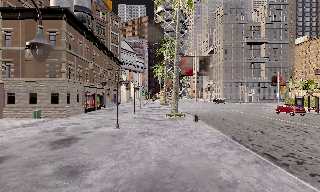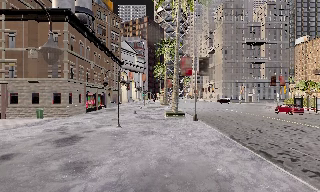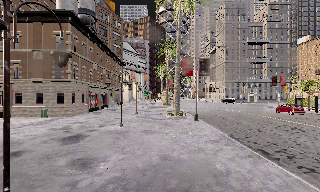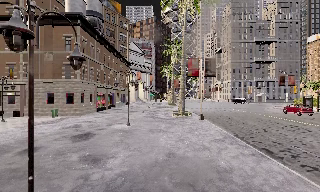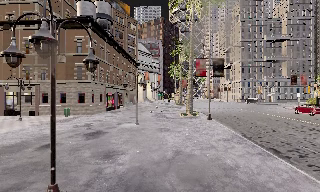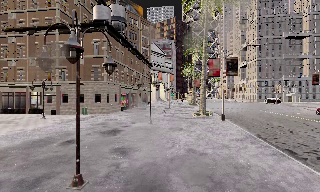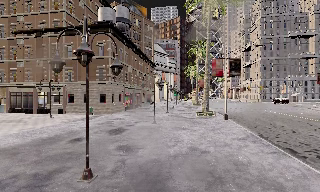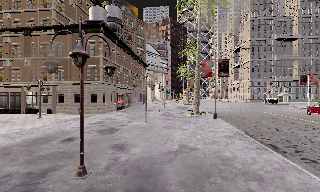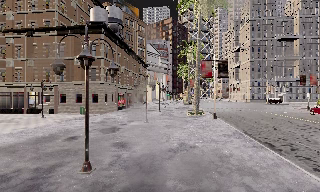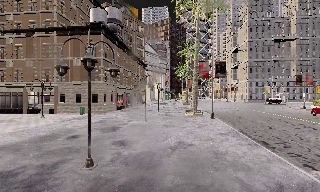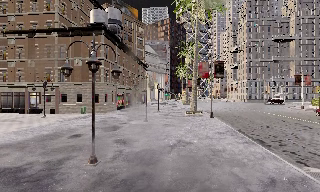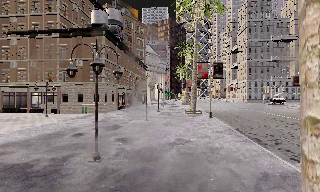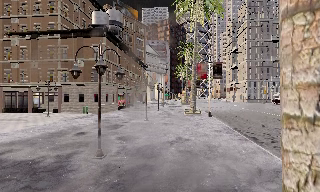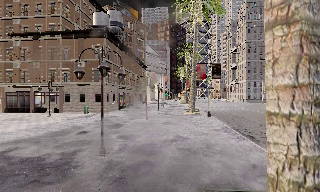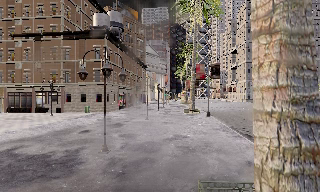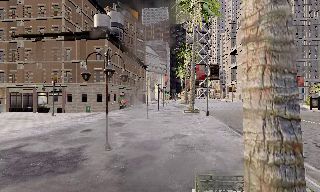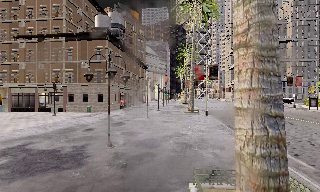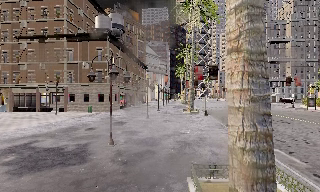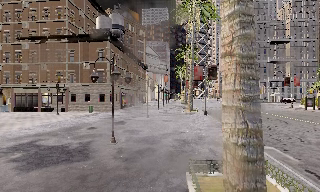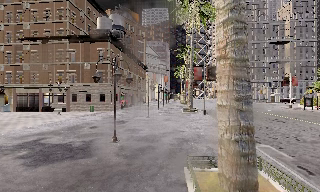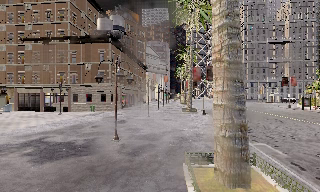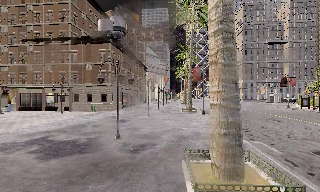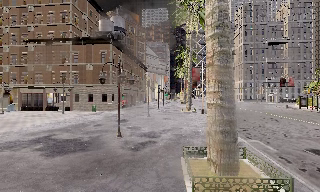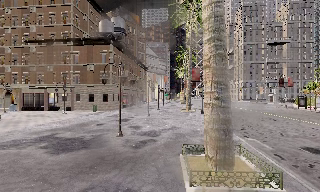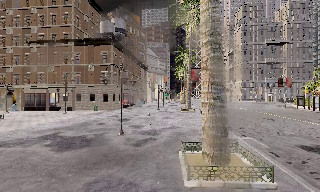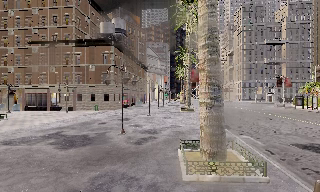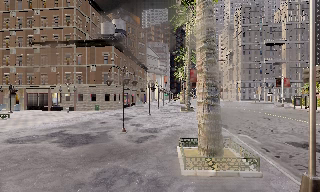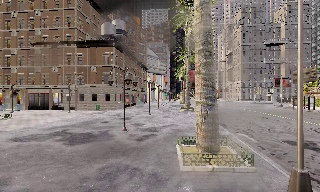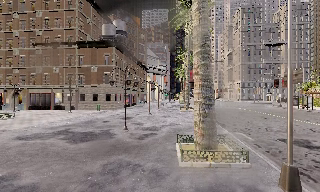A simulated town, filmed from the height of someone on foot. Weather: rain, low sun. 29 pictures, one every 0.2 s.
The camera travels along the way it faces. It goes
backward.
0.0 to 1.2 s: The scene slides to the right, as the camera pans about 10 degrees to its left. It travels backward, about 2 m, so what stands in front gets smaller.
1.2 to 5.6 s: The camera travels backward, about 7 m, so what stands in front gets smaller.
The film runs backward here.
